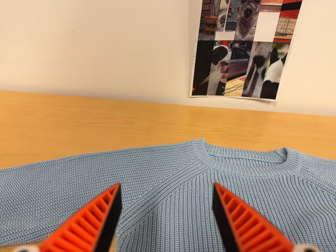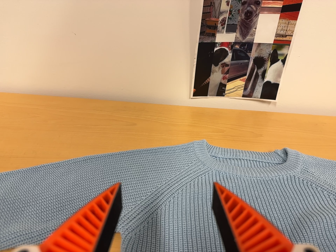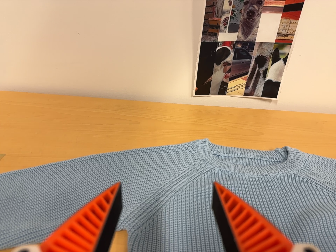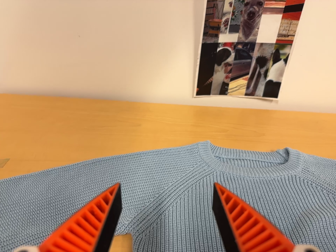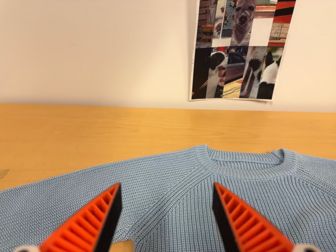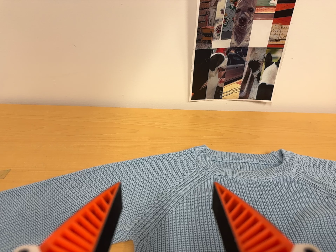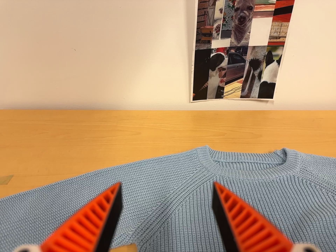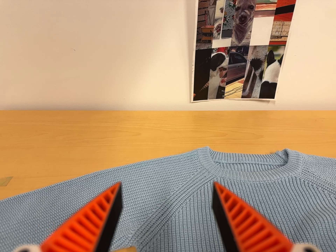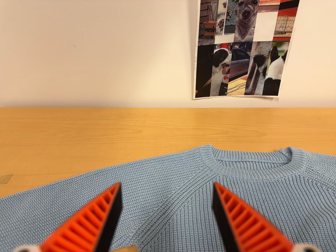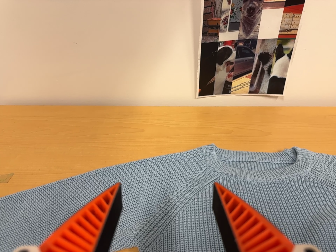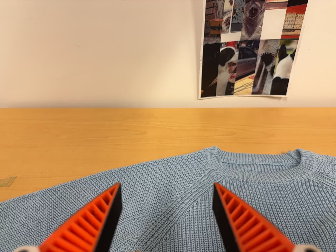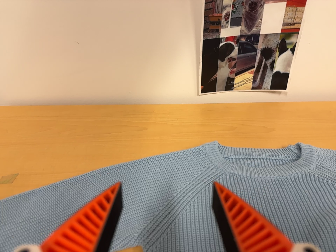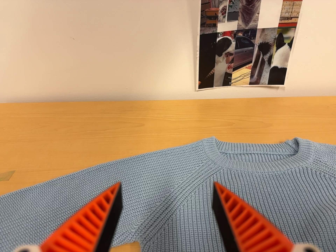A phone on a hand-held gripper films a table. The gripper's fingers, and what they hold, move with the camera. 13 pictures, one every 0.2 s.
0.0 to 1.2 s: The camera travels toward the top of its view, about 5 cm.
1.2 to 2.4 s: The camera shifts only a little, or ends up much as it began.
The film runs forward here.
